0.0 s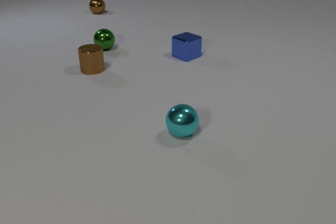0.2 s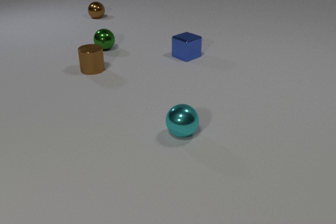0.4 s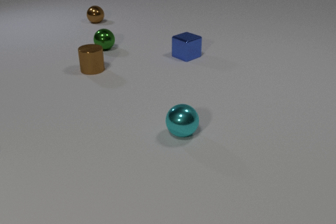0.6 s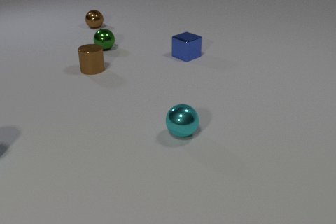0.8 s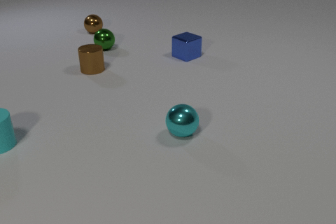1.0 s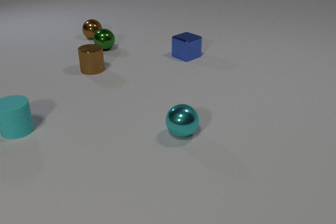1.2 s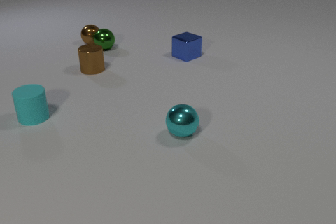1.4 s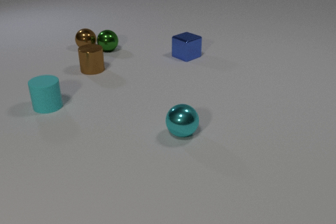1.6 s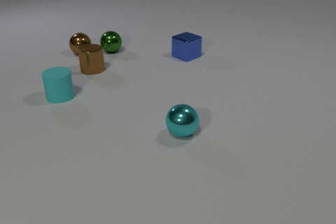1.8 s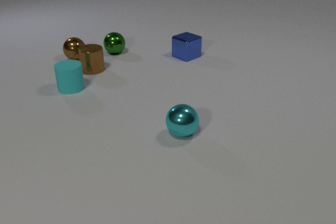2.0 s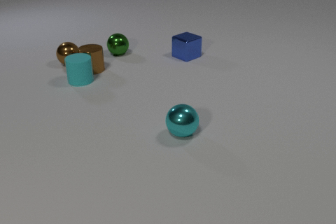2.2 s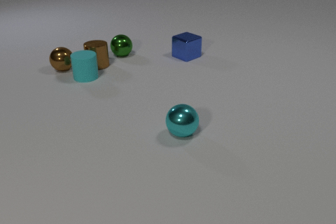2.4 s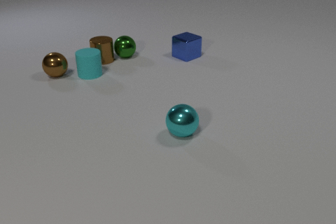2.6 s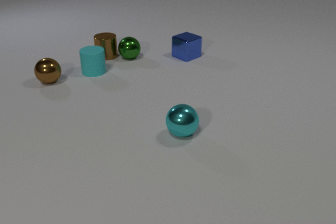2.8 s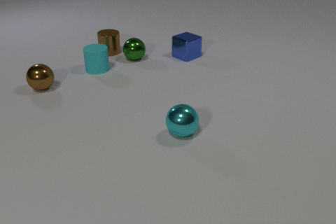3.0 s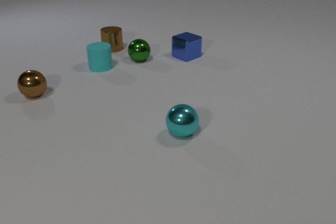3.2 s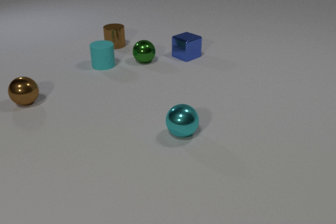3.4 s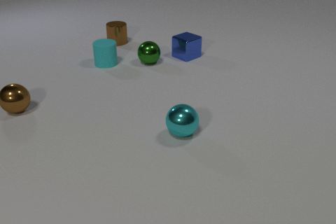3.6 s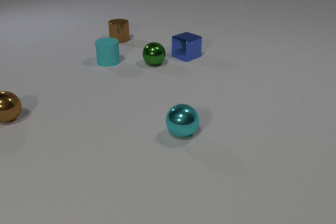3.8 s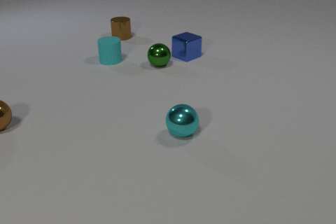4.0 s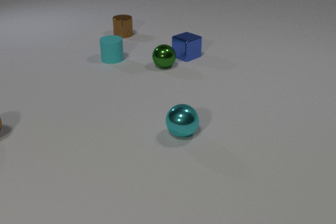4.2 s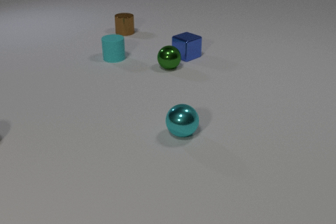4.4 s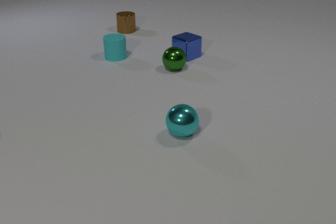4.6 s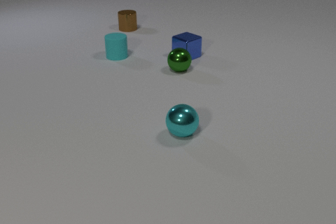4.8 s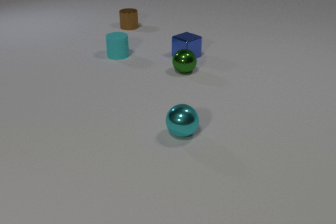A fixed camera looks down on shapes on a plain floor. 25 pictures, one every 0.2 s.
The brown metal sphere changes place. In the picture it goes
toward the camera.
The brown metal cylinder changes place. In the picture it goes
away from the camera.
0.0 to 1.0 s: The cyan rubber cylinder comes in at the left edge, slides away from the camera and to the right. The brown metal sphere rolls toward the camera.
1.0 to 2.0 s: The cyan rubber cylinder slides away from the camera and to the right. The brown metal sphere rolls toward the camera. The green metal sphere rolls toward the camera and to the right. The brown metal sphere and the green metal sphere collide.
2.0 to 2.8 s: The cyan rubber cylinder slides away from the camera and to the right. The brown metal sphere rolls toward the camera and to the left. The green metal sphere rolls to the right and toward the camera. The brown metal cylinder slides away from the camera. The cyan rubber cylinder and the brown metal cylinder collide. The green metal sphere and the brown metal cylinder collide.
2.8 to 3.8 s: The cyan rubber cylinder slides away from the camera and to the right. The brown metal sphere rolls toward the camera and to the left. The green metal sphere rolls to the right and toward the camera. The brown metal cylinder slides away from the camera.
3.8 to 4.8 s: The cyan rubber cylinder slides away from the camera and to the right. The brown metal sphere rolls toward the camera and to the left, leaves at the left edge. The green metal sphere rolls to the right and toward the camera. The brown metal cylinder slides away from the camera.
Are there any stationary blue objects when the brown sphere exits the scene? yes.
Are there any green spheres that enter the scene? no.
How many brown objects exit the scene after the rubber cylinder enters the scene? 1.
